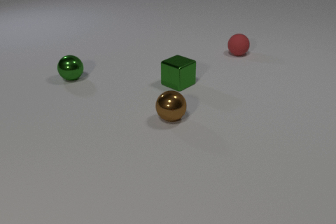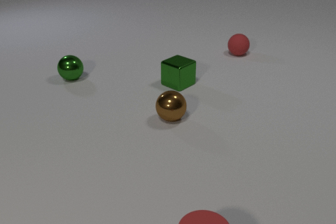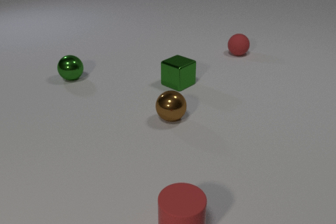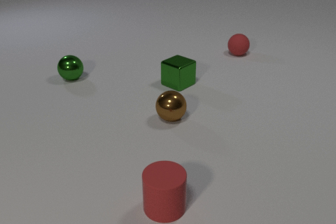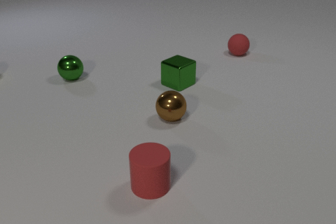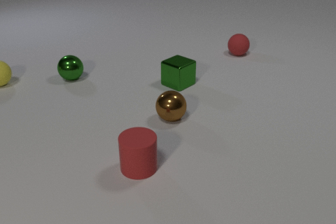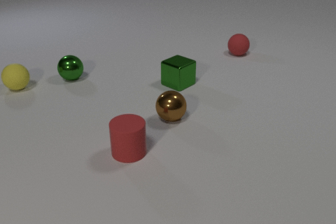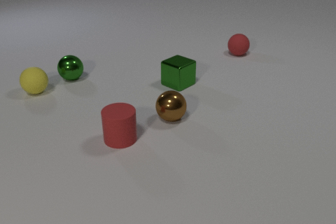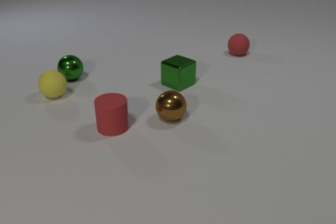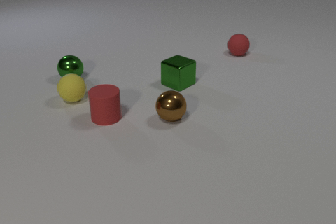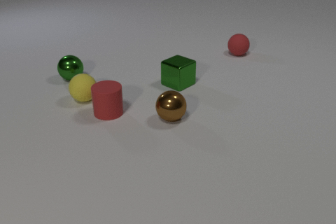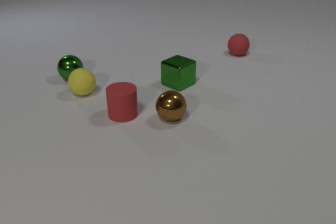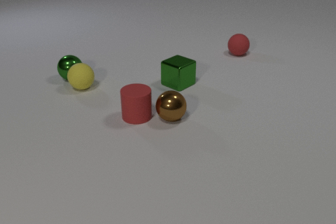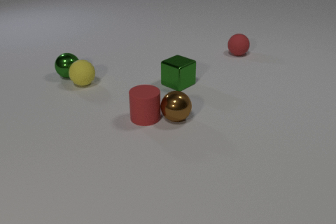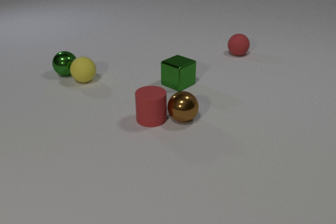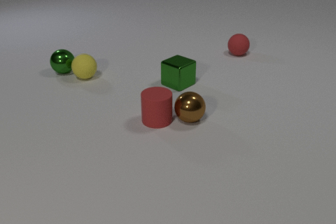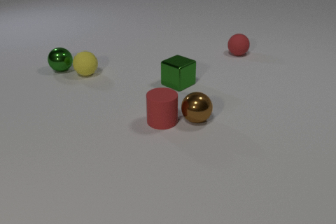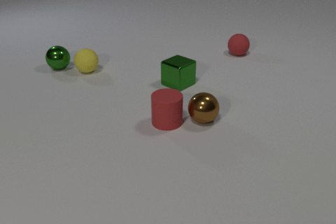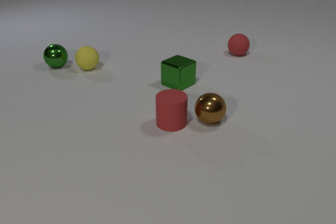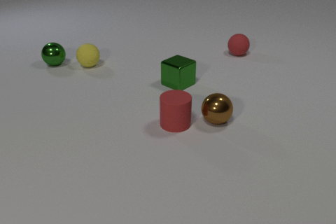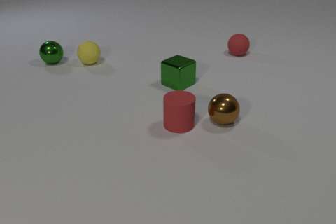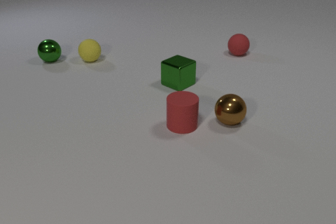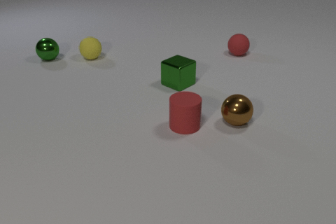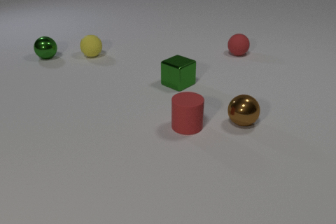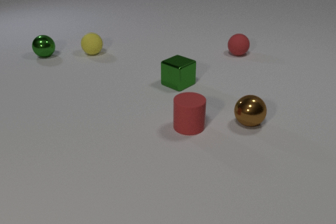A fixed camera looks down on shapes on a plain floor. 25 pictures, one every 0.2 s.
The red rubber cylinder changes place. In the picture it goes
away from the camera.
The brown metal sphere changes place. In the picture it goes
to the right.
0.0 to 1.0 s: The red rubber cylinder comes in at the bottom edge, slides away from the camera and to the left. The yellow rubber sphere comes in at the left edge, rolls toward the camera and to the right.
1.0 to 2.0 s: The red rubber cylinder slides away from the camera. The yellow rubber sphere rolls to the right and toward the camera. The red rubber cylinder and the yellow rubber sphere collide.
2.0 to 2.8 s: The red rubber cylinder slides to the right. The yellow rubber sphere rolls away from the camera. The brown metal sphere rolls to the right. The green metal sphere rolls away from the camera. The yellow rubber sphere and the green metal sphere collide. The red rubber cylinder and the brown metal sphere collide.
2.8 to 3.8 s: The red rubber cylinder slides to the right. The yellow rubber sphere rolls away from the camera. The brown metal sphere rolls to the right. The green metal sphere rolls away from the camera.
3.8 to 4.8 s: The red rubber cylinder slides to the right. The yellow rubber sphere rolls away from the camera. The brown metal sphere rolls to the right. The green metal sphere rolls away from the camera.
Are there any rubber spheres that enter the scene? yes.
What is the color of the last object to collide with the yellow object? green.
How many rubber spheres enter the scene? 1.
